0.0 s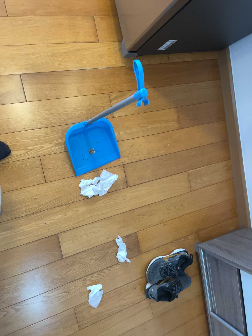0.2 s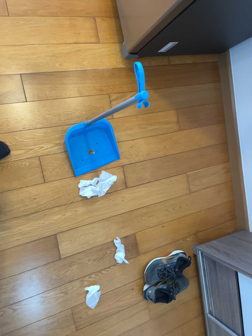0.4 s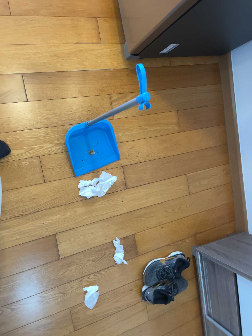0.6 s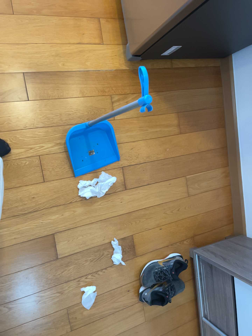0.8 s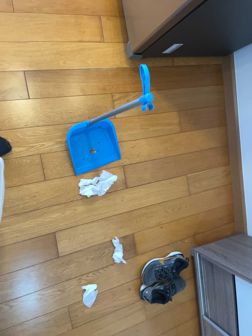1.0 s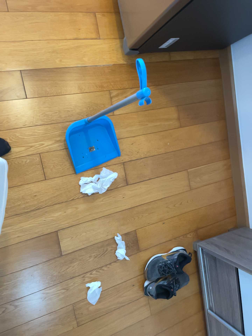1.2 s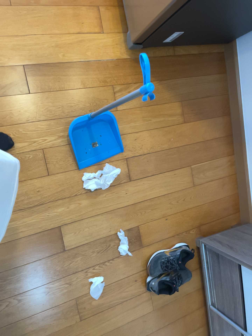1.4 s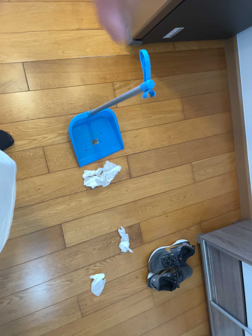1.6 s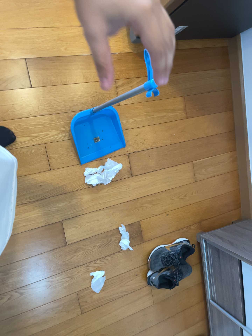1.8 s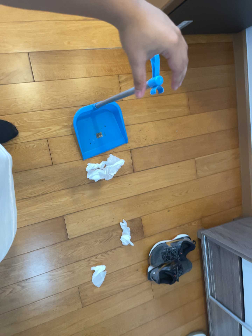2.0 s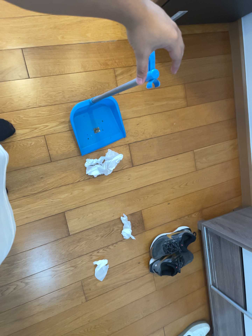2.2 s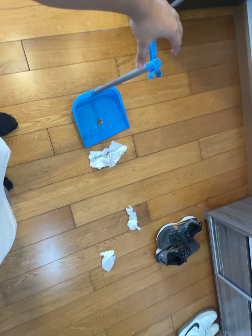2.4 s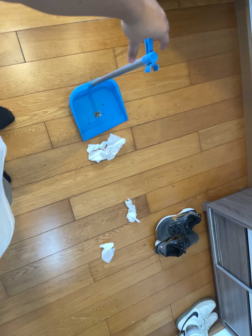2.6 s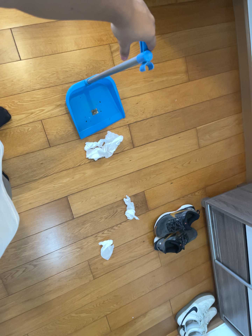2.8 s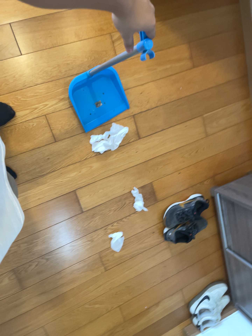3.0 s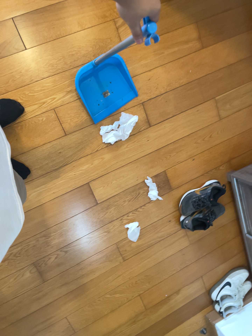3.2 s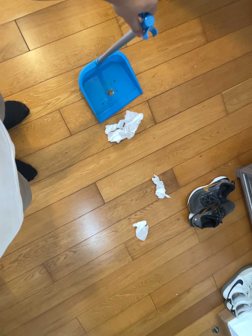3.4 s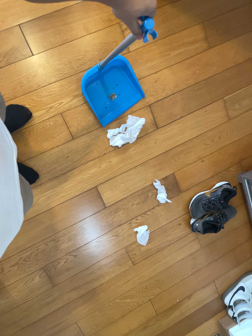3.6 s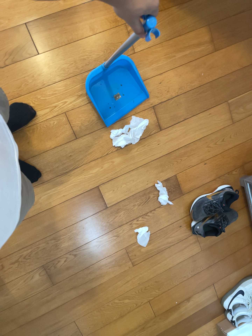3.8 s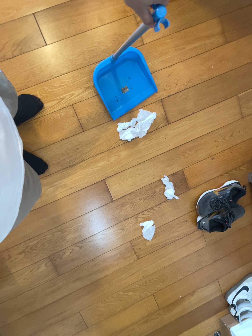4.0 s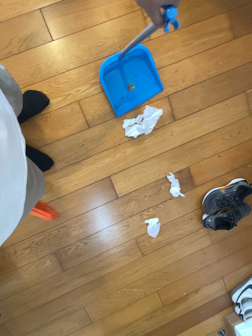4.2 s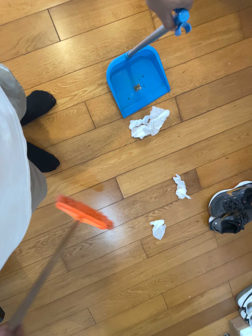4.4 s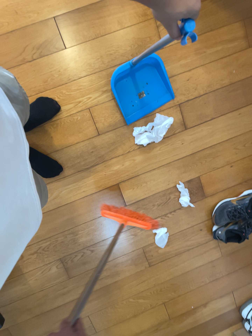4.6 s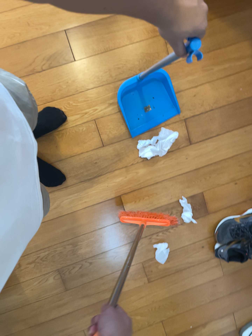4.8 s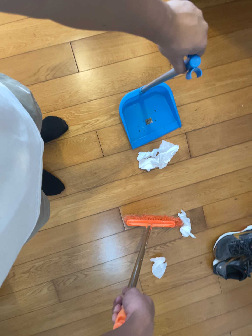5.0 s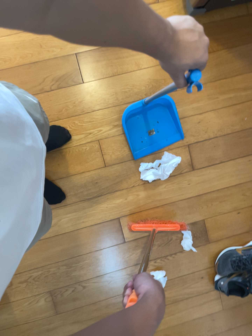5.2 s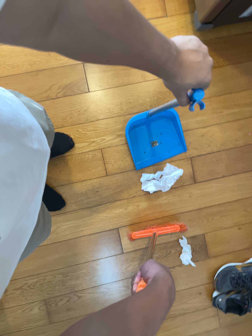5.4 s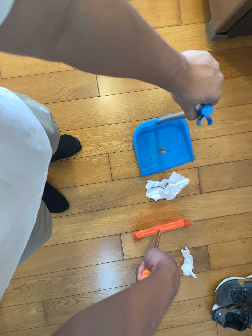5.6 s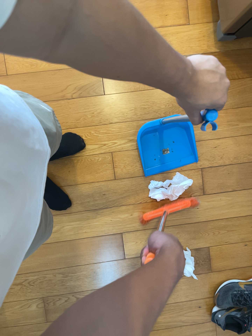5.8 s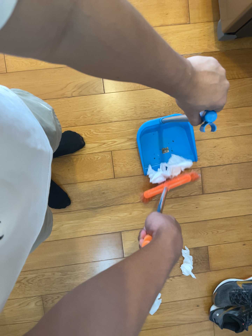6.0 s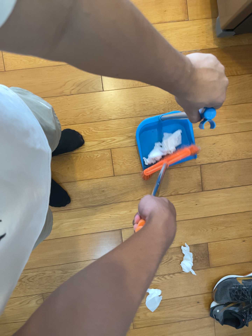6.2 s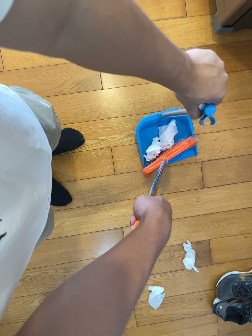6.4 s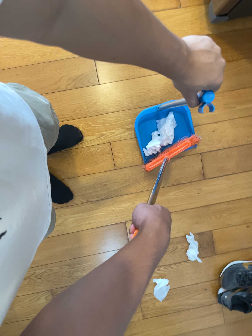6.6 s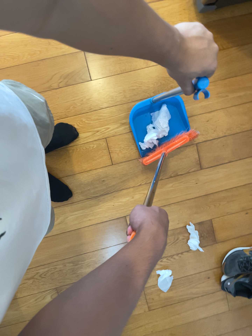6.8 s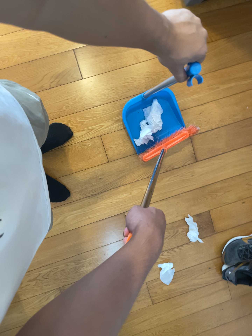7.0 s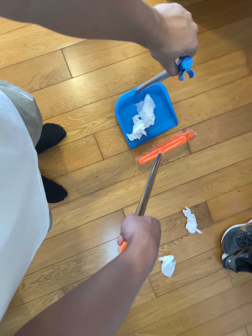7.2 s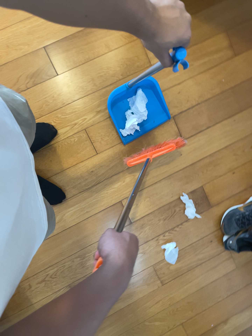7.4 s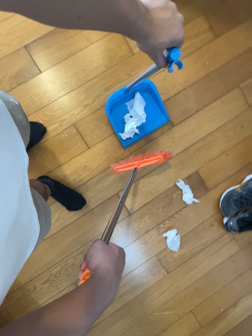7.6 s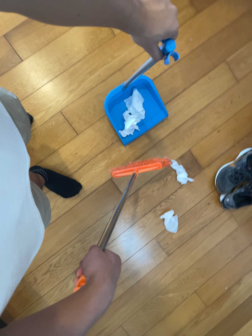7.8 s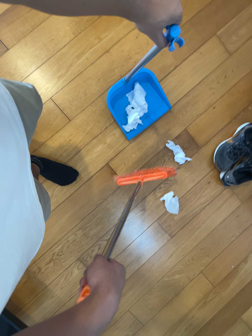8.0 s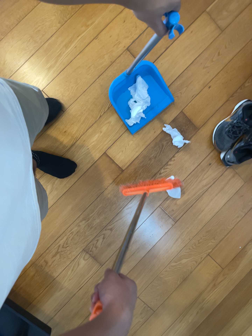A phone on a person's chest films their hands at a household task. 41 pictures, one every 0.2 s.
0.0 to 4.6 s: The camera swings to its left by about 15 degrees, and the scene slides to the right. It travels forward and toward the top of its view, about 12 cm, so what stands in front looms larger. Its aim tips toward the bottom of its view by about 15 degrees.
4.6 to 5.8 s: The camera rolls about its line of sight by about 10 degrees, and the scene rotates clockwise.
5.8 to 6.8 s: The camera rolls about its line of sight by about 10 degrees, and the scene rotates counterclockwise.
6.8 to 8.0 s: The camera travels toward the bottom of its view and to its right, about 28 cm, so close, fixed things drift upward. It rolls about its line of sight by about 30 degrees, and the scene rotates counterclockwise.
The film runs forward here.
